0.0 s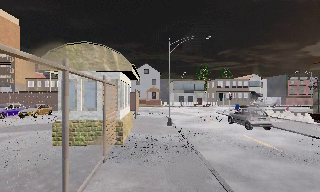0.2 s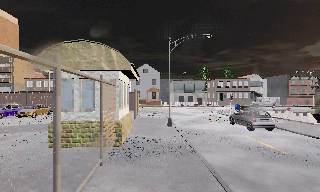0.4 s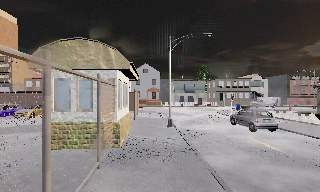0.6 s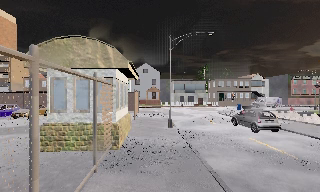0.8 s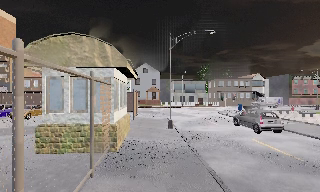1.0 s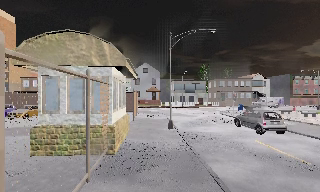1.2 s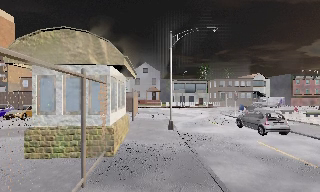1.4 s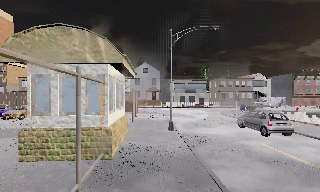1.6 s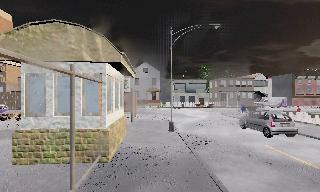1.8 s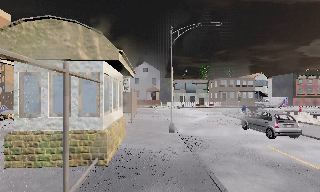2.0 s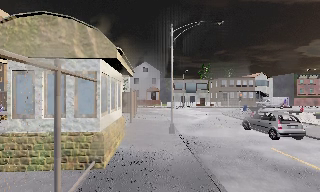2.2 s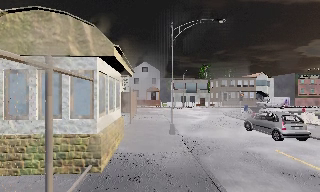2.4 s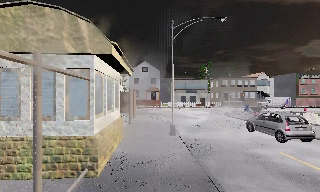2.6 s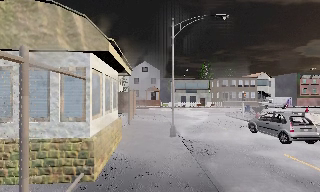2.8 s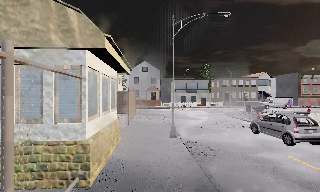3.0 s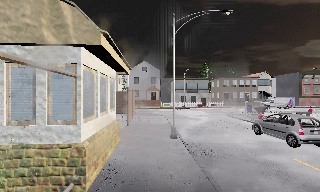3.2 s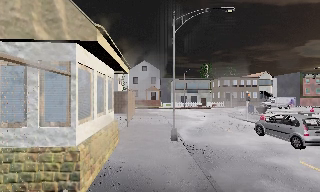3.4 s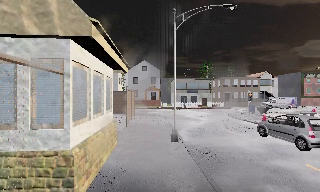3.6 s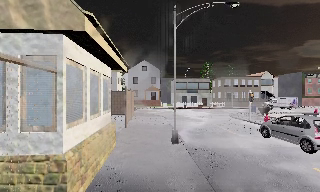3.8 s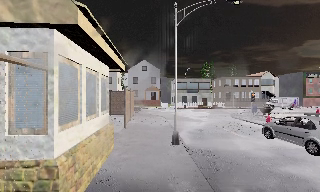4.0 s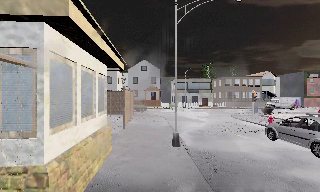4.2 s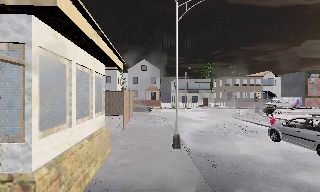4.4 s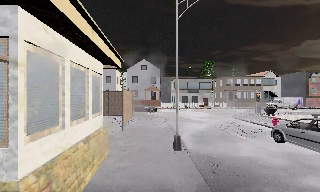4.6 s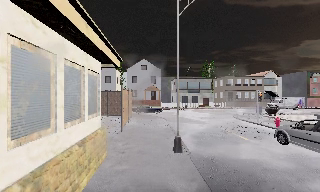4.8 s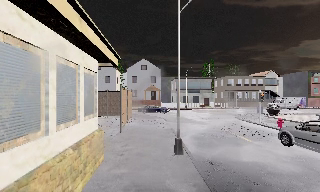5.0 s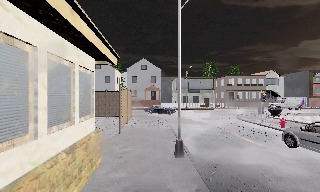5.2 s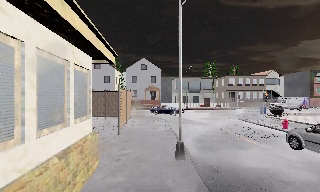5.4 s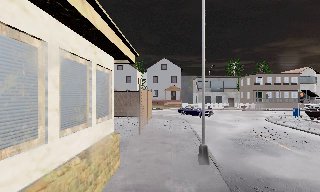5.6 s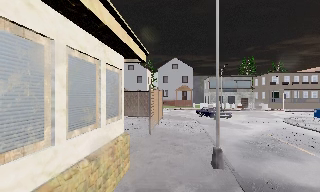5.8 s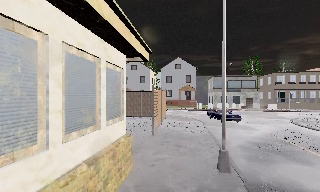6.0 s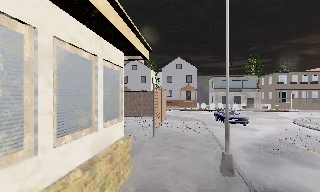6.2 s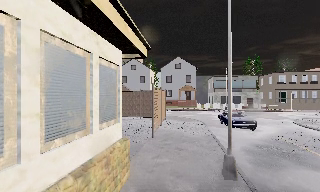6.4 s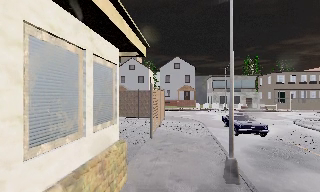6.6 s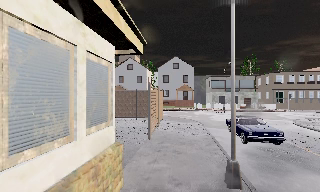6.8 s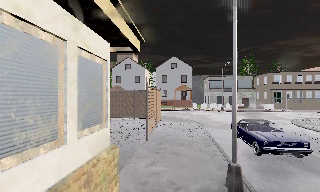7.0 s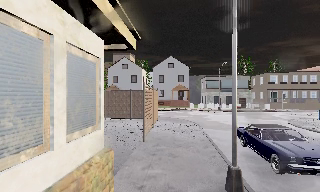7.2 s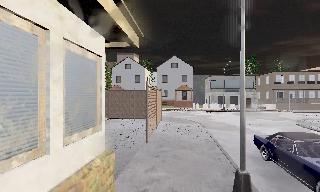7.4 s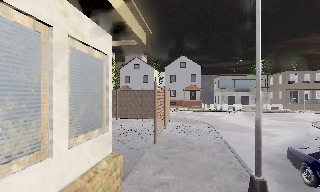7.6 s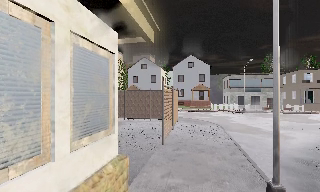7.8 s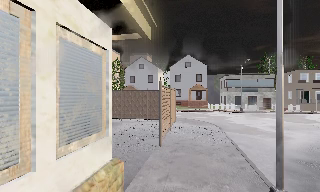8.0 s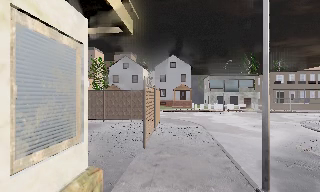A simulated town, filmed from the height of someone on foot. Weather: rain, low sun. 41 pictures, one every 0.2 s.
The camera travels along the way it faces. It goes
forward.
0.0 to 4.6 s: The camera travels forward, about 6 m, so what stands in front looms larger.
4.6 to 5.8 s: The camera swings to its left by about 10 degrees, and the scene slides to the right. It travels forward, about 1.5 m, so what stands in front looms larger.
5.8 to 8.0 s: The camera travels forward, about 2.5 m, so what stands in front looms larger.
The film runs forward here.
